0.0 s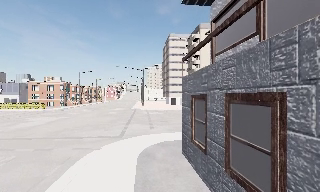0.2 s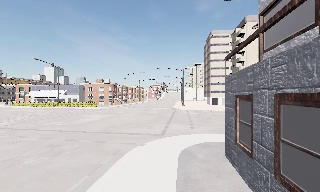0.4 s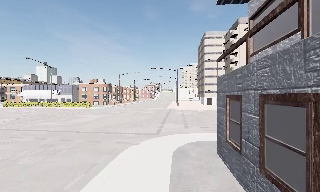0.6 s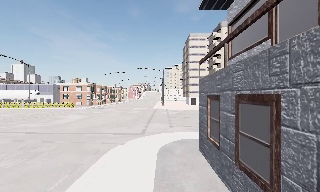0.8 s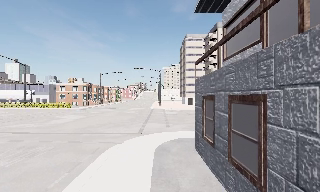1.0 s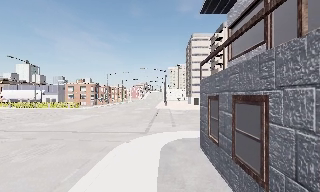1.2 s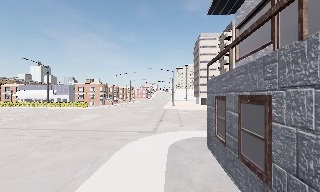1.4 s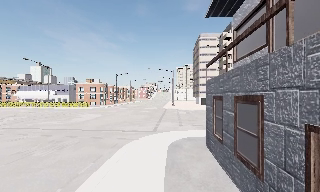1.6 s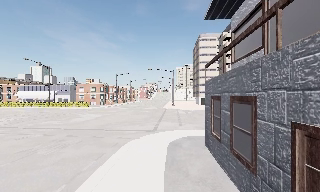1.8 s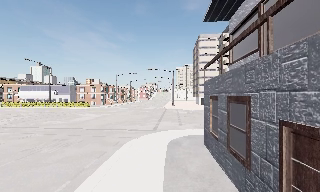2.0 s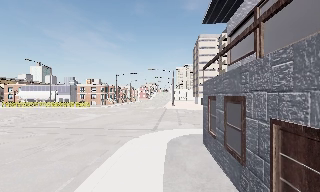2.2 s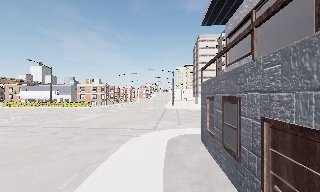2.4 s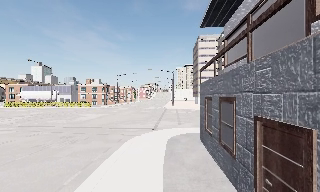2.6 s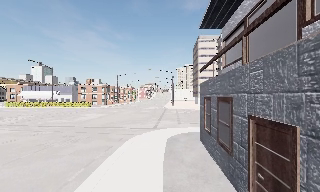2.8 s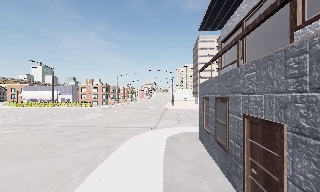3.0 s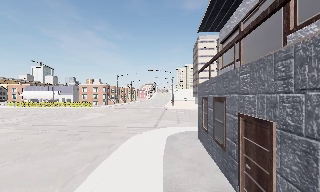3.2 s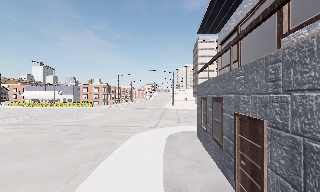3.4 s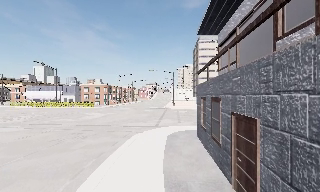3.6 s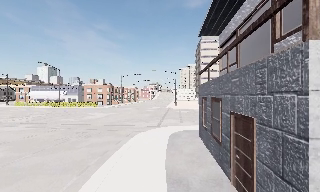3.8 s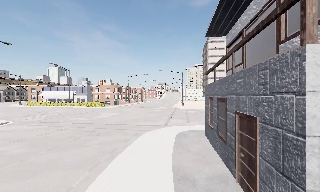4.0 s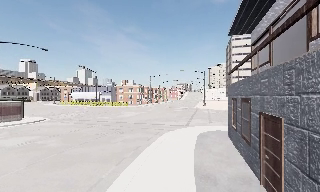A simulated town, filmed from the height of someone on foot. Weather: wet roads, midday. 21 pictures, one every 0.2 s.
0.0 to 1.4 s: The camera pans to its left, which is counterclockwise from overhead, by about 10 degrees. It travels backward, about 1.5 m, so what stands in front gets smaller.
1.4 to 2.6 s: The camera travels backward, about 1.5 m, so what stands in front gets smaller.
2.6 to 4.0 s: The camera swings to its left by about 10 degrees, and the scene slides to the right. It travels backward, about 1.5 m, so what stands in front gets smaller.
The film runs backward here.
